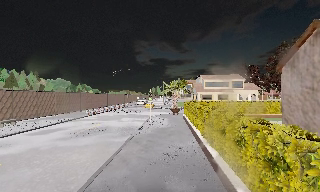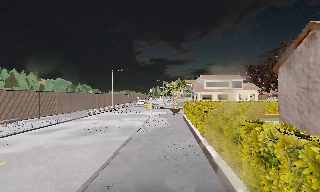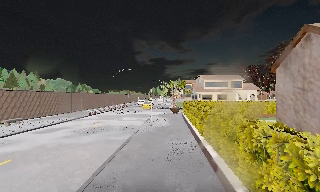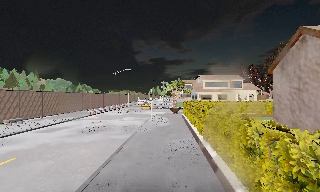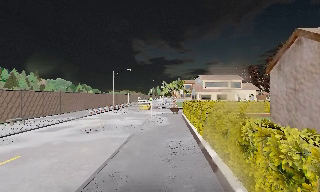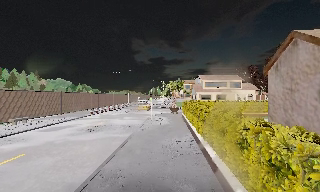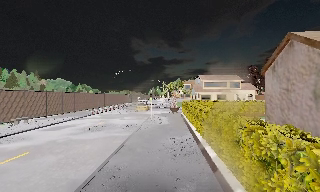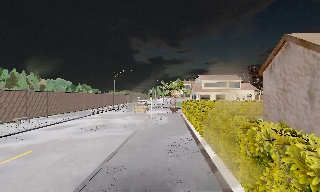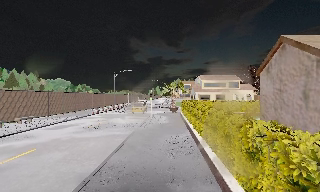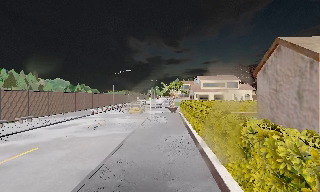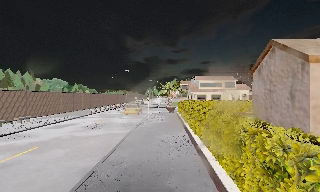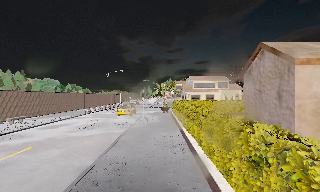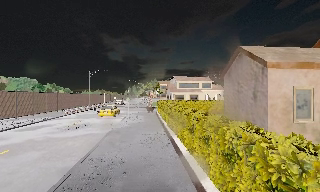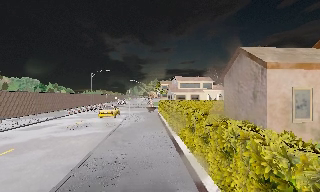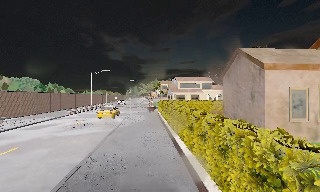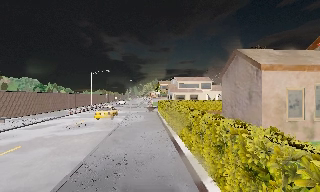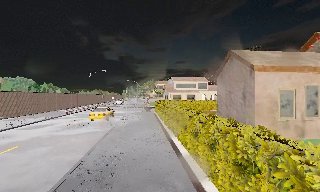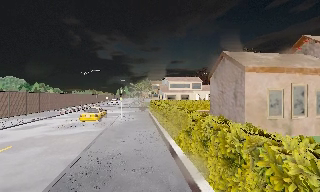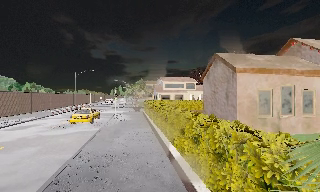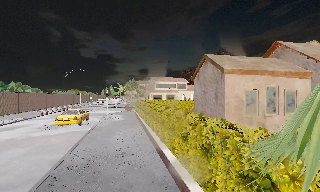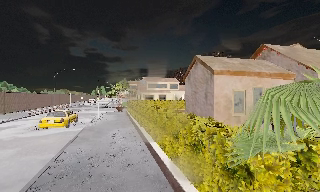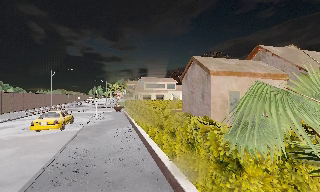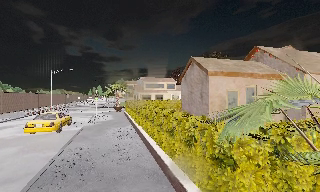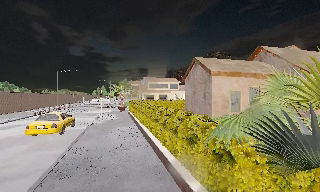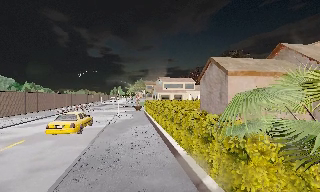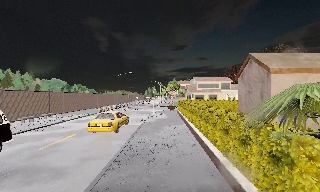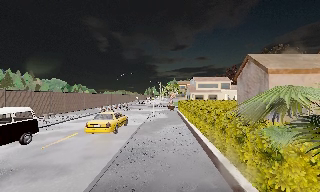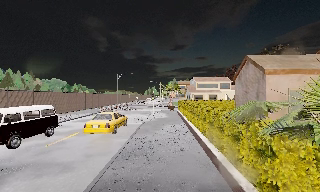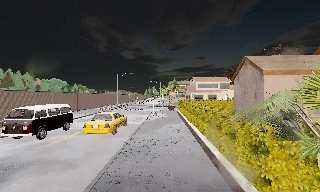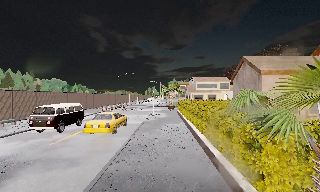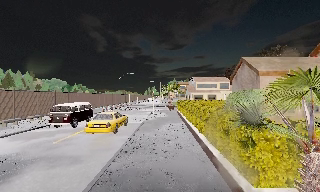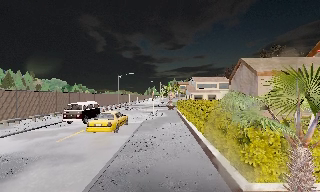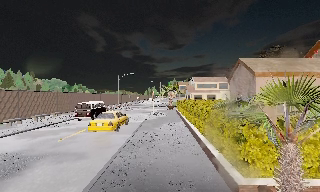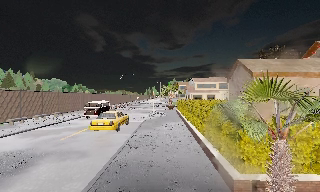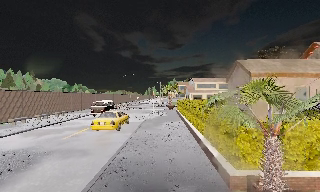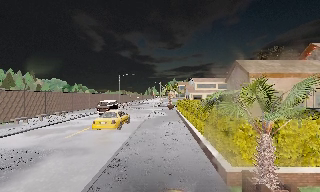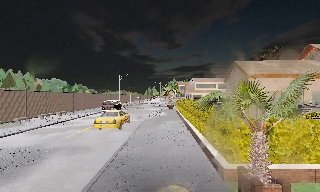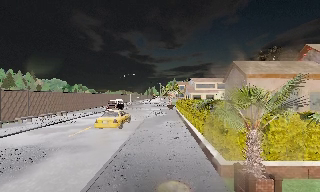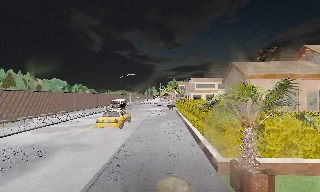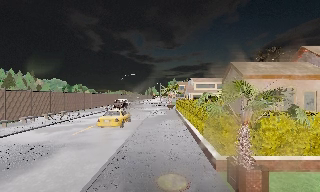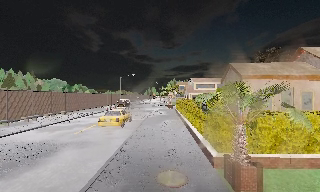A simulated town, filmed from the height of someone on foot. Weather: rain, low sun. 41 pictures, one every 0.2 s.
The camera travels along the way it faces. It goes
backward.
0.0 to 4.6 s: The scene slides to the left, as the camera pans about 20 degrees to its right. It travels backward, about 5 m, so what stands in front gets smaller.
4.6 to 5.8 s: The camera swings to its left by about 15 degrees, and the scene slides to the right. It travels backward, about 1.5 m, so what stands in front gets smaller.
5.8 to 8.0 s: The camera travels backward, about 2.5 m, so what stands in front gets smaller.
The film runs backward here.
